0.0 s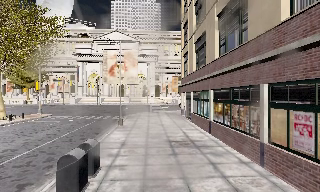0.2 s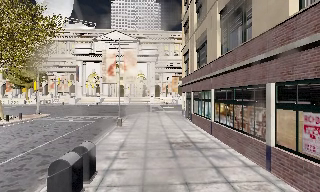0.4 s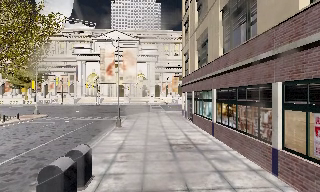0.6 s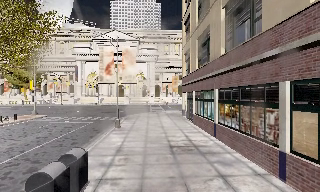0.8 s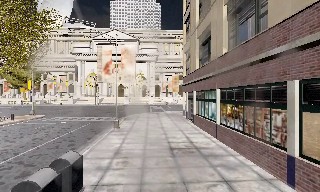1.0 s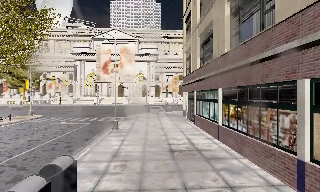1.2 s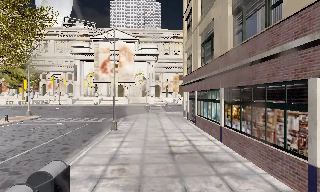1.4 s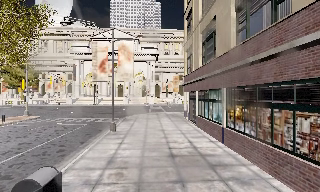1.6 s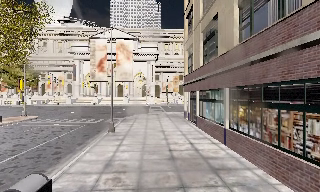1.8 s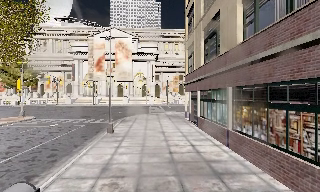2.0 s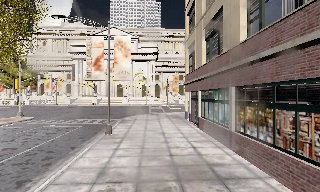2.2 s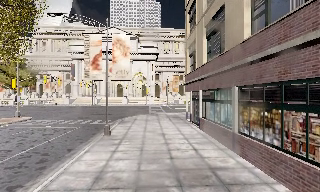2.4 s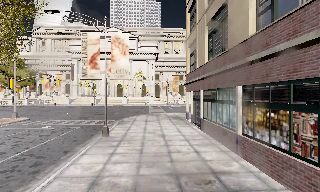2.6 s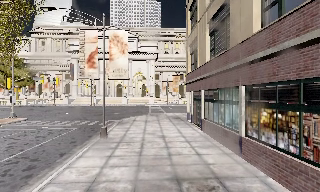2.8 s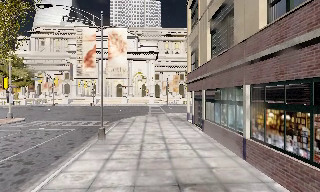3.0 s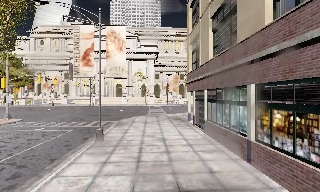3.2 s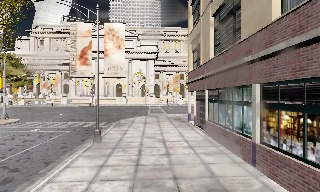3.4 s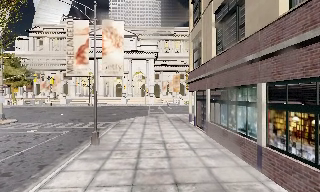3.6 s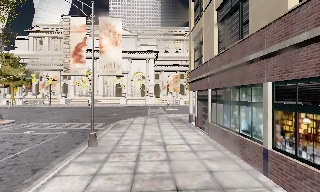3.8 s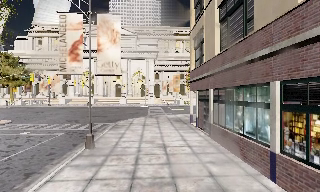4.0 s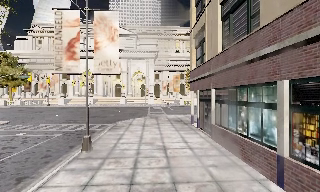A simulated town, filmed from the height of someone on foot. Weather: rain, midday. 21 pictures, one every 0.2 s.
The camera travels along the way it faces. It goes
forward.
0.0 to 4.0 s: The camera travels forward, about 6 m, so what stands in front looms larger.
The film runs forward here.
